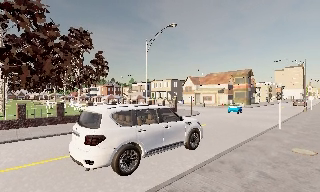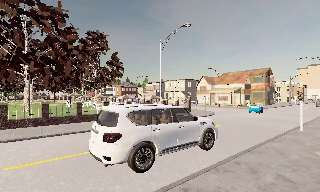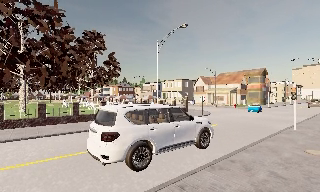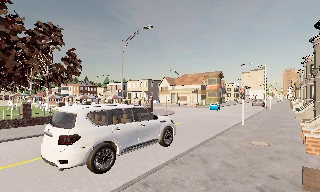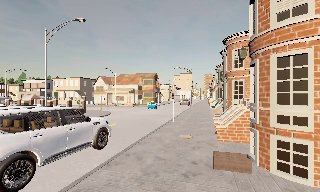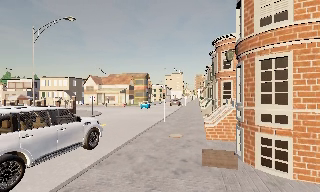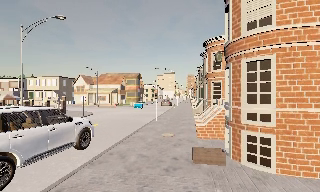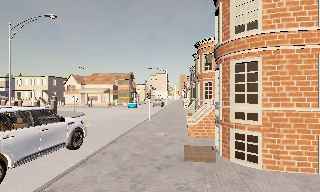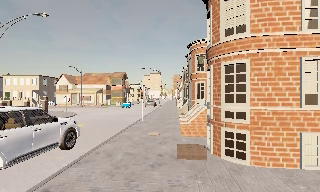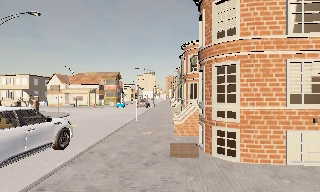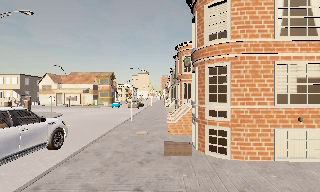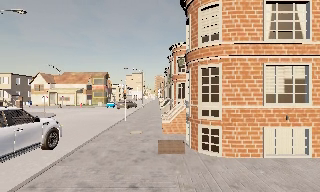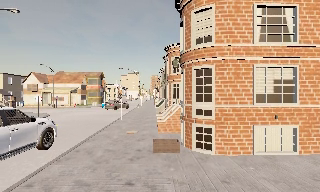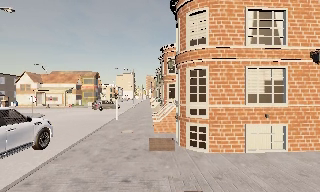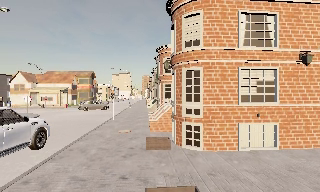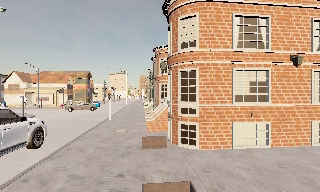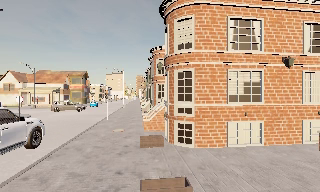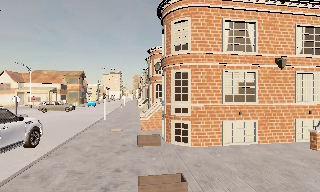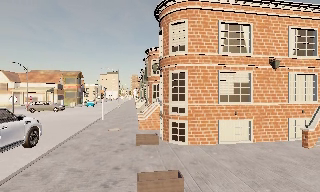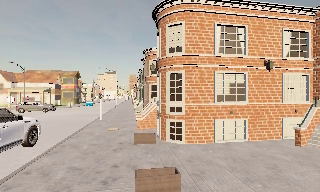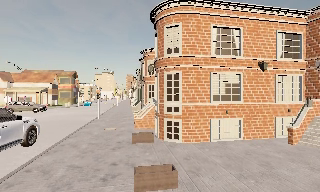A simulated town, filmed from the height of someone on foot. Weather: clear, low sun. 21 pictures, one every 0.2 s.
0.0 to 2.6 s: The scene slides to the left, as the camera pans about 50 degrees to its right. It travels backward, about 2 m.
2.6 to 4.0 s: The camera travels backward, about 1 m, so what stands in front gets smaller.
The film runs backward here.
